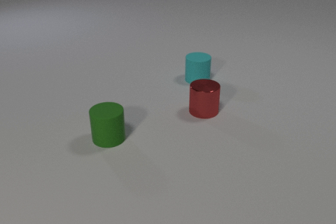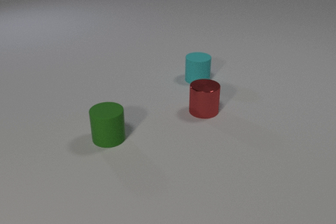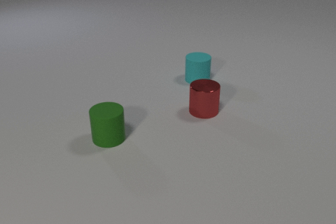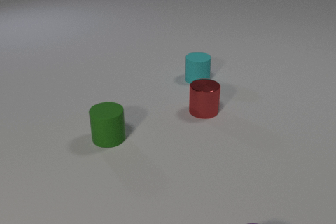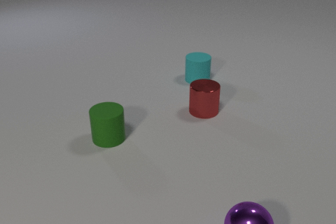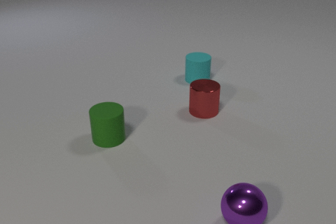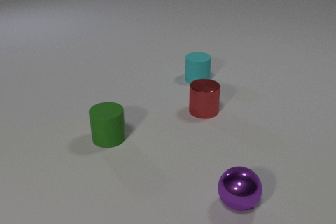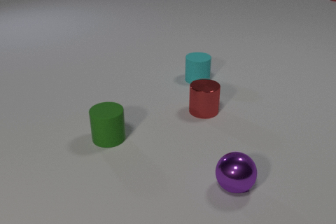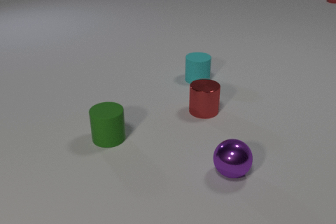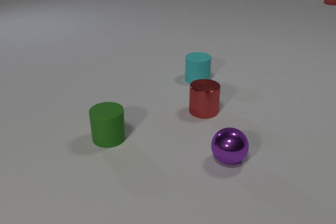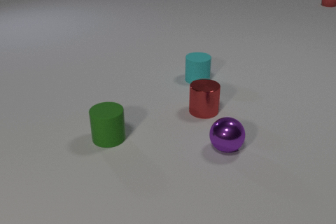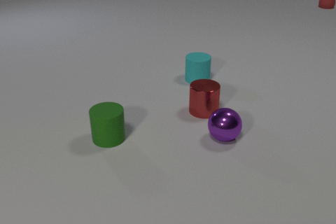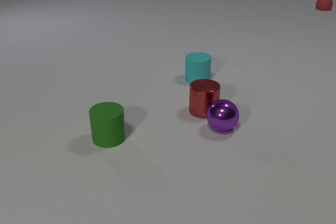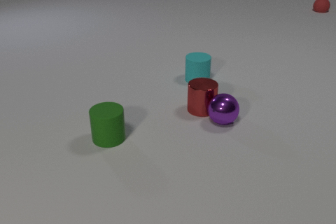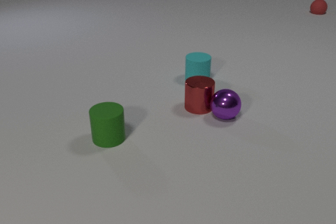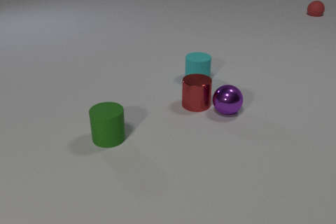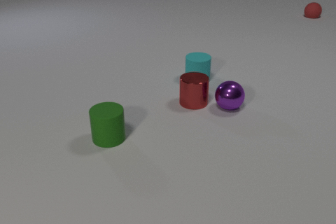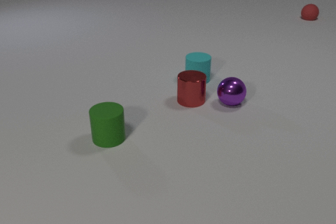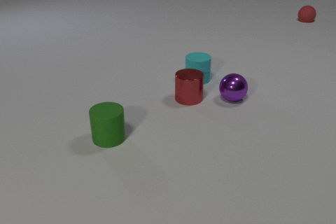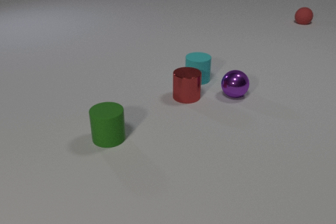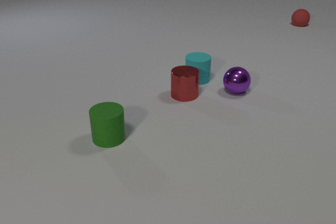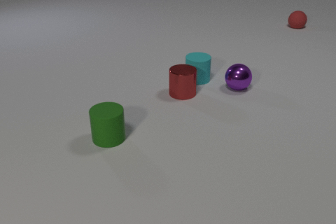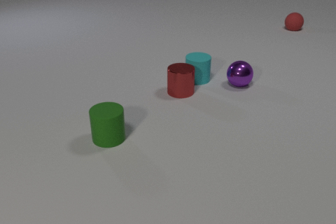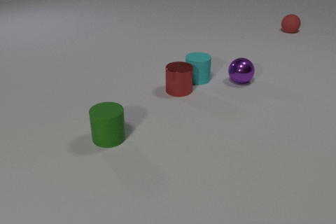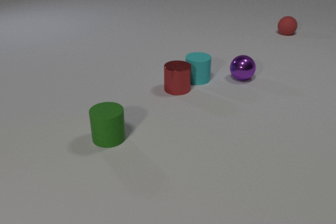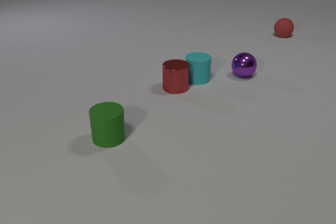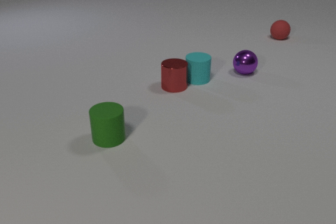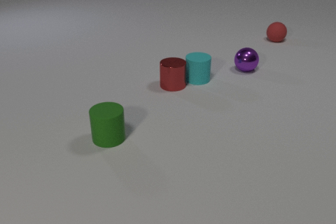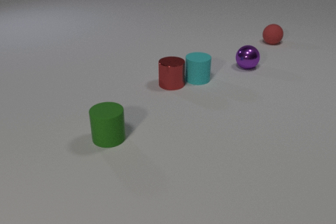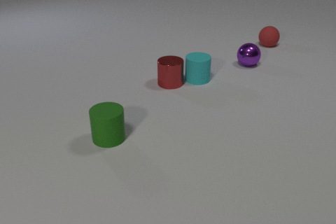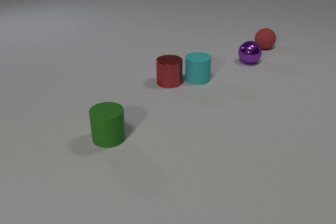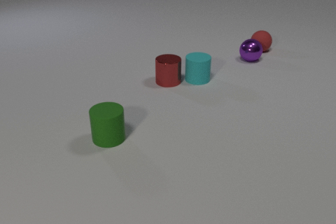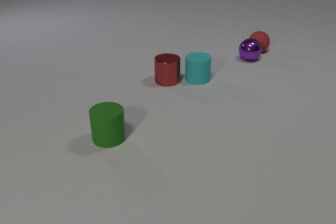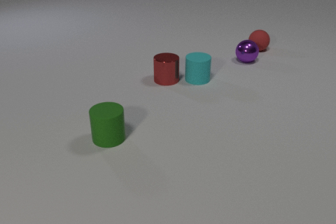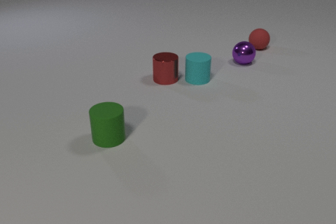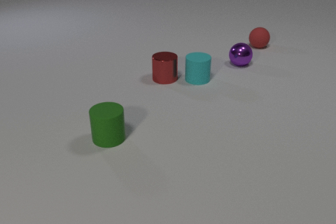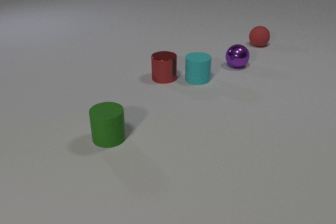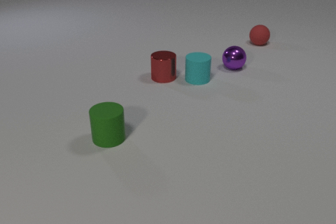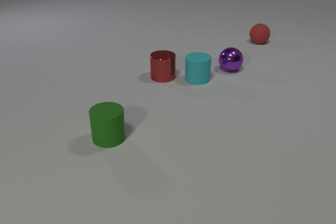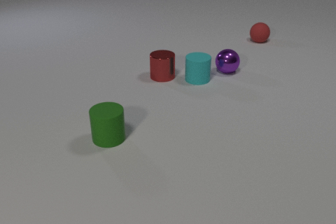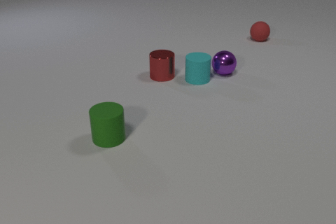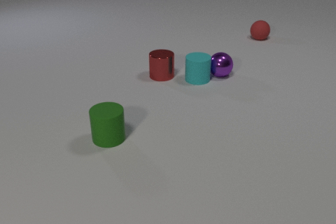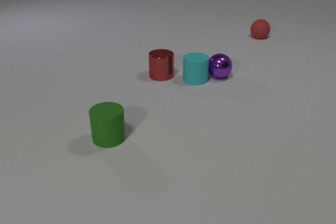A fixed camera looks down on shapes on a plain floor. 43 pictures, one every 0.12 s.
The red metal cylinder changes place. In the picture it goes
away from the camera.
0.00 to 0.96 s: The purple metal sphere comes in at the bottom edge, rolls away from the camera. The red rubber sphere comes in at the top edge, rolls toward the camera.
0.96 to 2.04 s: The purple metal sphere rolls away from the camera. The red metal cylinder slides away from the camera and to the left. The red rubber sphere rolls toward the camera. The purple metal sphere and the red metal cylinder collide.
2.04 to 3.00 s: The purple metal sphere rolls away from the camera. The red metal cylinder slides away from the camera and to the left. The red rubber sphere rolls toward the camera.
3.00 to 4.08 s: The purple metal sphere rolls away from the camera. The red metal cylinder slides away from the camera and to the left. The red rubber sphere rolls toward the camera and to the left. The purple metal sphere and the red rubber sphere collide.
4.08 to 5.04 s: The purple metal sphere rolls toward the camera and to the left. The red metal cylinder slides away from the camera. The red rubber sphere rolls away from the camera. The purple metal sphere and the cyan rubber cylinder collide.
How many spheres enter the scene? 2.
What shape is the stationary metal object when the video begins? cylinder.
What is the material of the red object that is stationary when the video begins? metal.
